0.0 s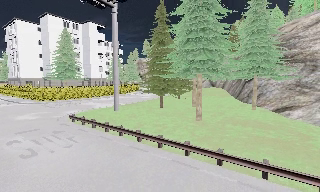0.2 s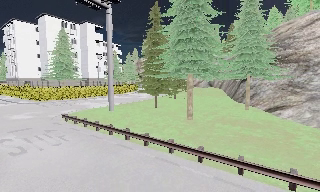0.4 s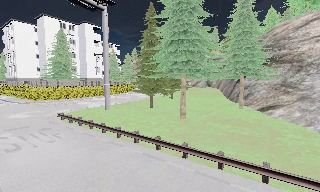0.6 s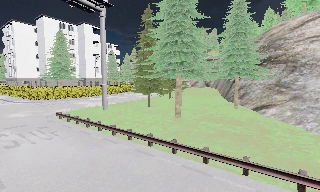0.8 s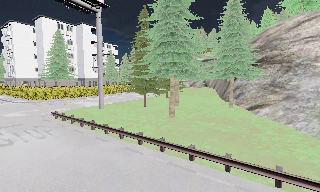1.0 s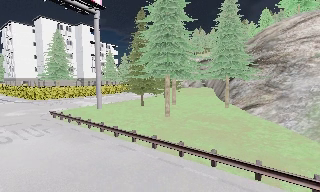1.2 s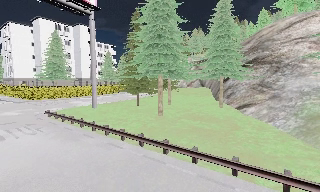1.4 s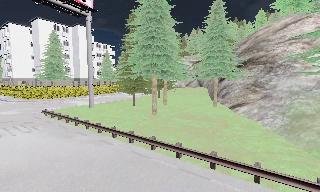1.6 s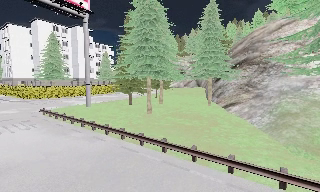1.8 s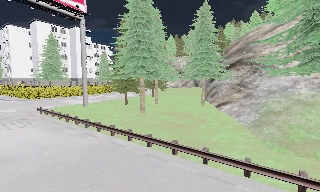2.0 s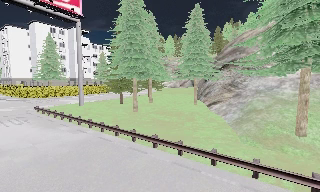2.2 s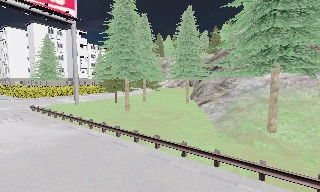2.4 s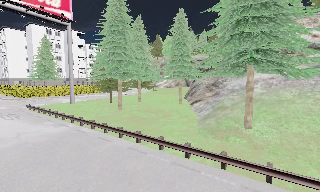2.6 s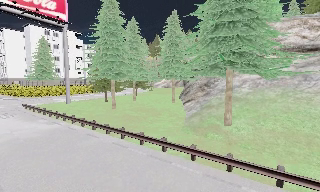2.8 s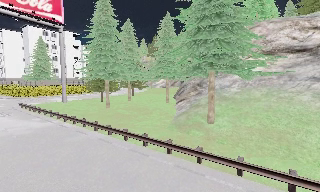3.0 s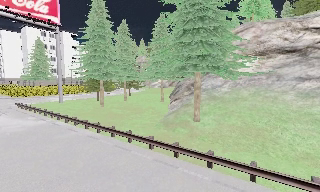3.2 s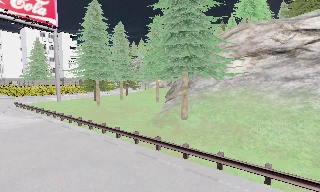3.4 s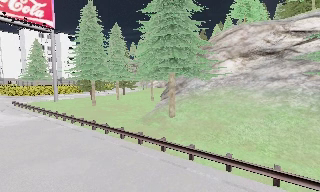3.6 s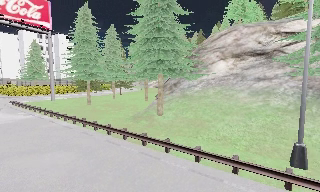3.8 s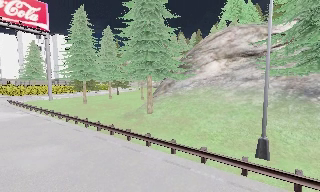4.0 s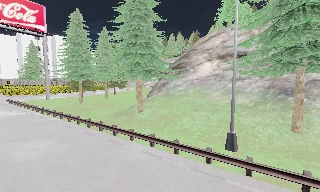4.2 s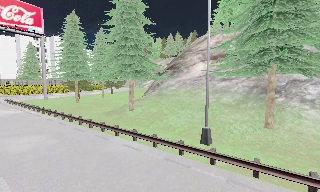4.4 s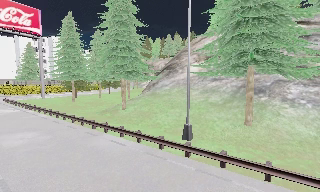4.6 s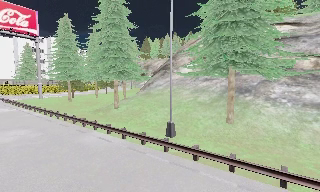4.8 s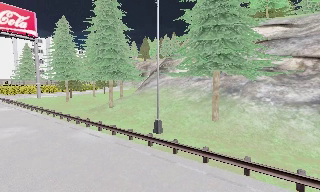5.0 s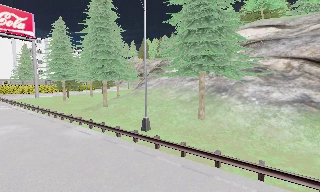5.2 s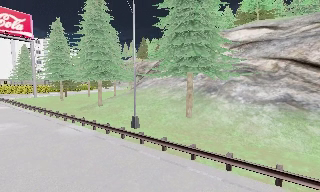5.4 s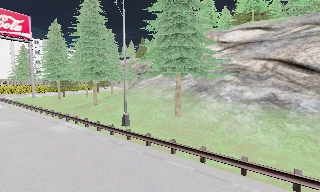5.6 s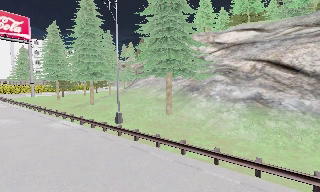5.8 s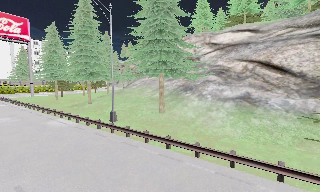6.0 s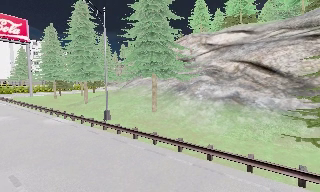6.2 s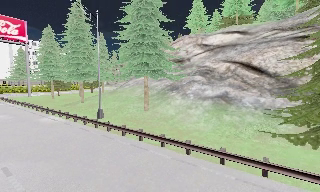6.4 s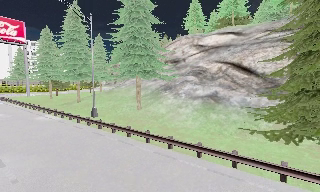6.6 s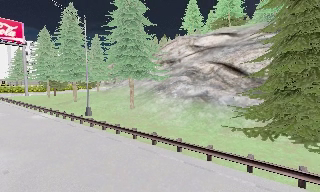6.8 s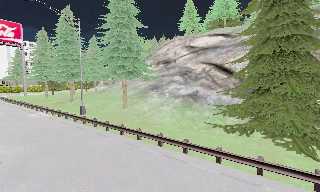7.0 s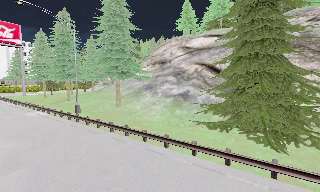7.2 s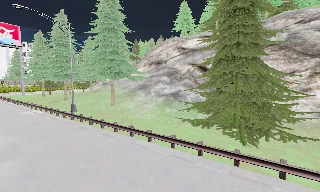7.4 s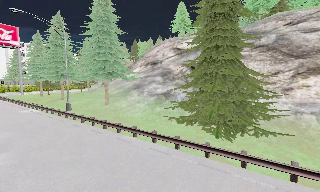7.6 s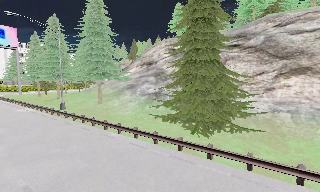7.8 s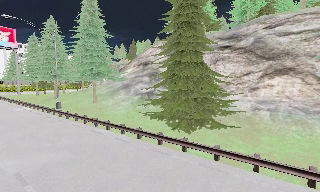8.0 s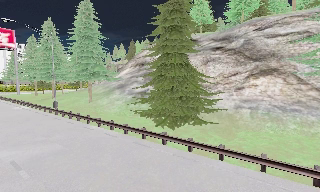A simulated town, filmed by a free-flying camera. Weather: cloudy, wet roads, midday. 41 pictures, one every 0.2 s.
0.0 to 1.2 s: The camera travels to its right and backward, about 3 m, so close, fixed things drift to the left.
1.2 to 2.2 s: The camera travels to its right and backward, about 4 m, so close, fixed things drift to the left. It gains speed.
2.2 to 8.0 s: The camera travels to its right and backward, about 25 m, so close, fixed things drift to the left.
The film runs forward here.
